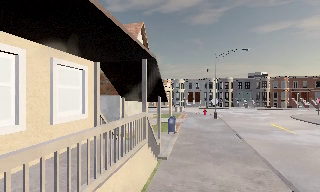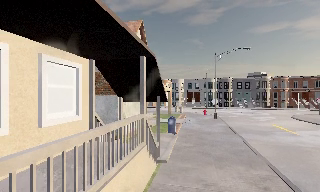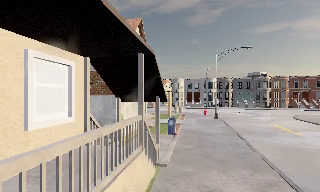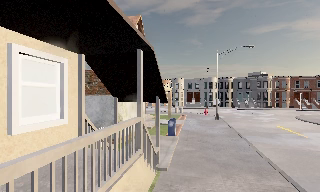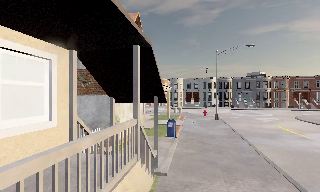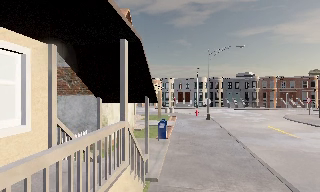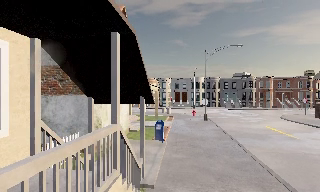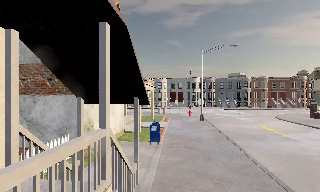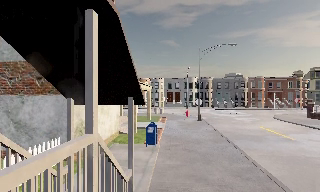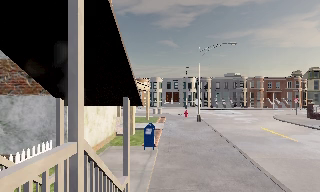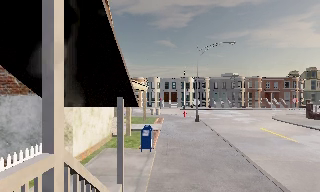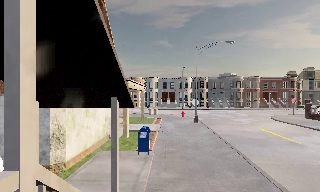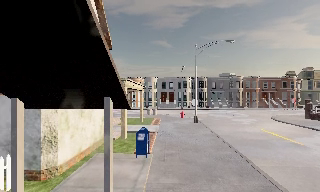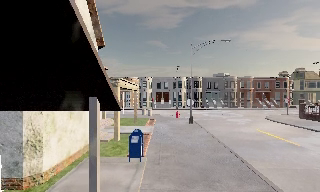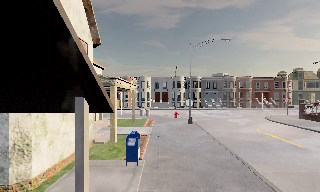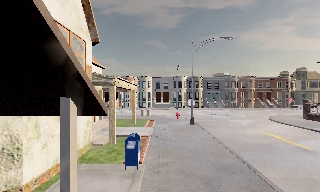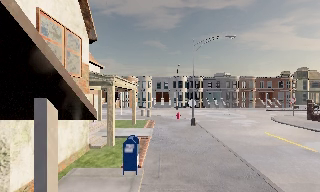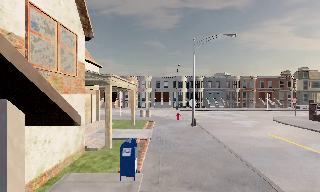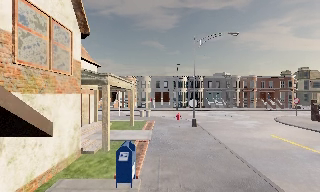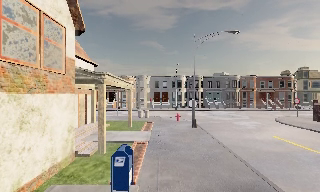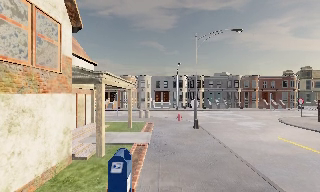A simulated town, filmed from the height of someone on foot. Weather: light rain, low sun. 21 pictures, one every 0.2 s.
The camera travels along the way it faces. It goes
forward.
0.0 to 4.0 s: The camera pans to its right, which is clockwise from overhead, by about 10 degrees. It travels forward, about 7 m, so what stands in front looms larger.
The film runs forward here.
